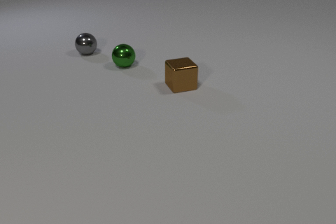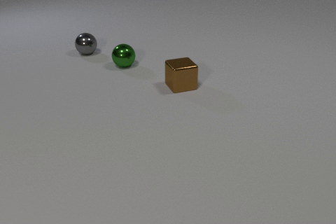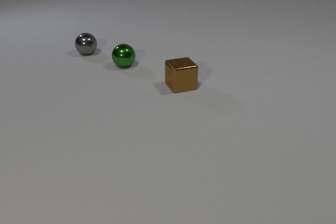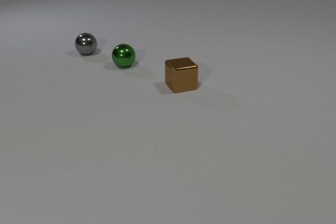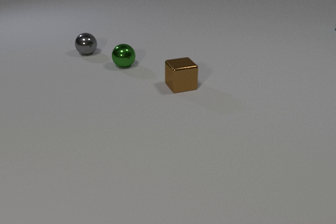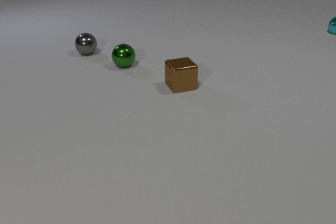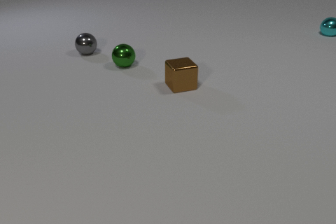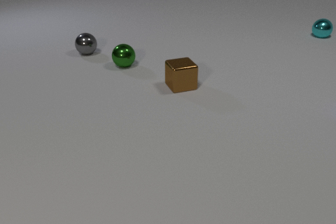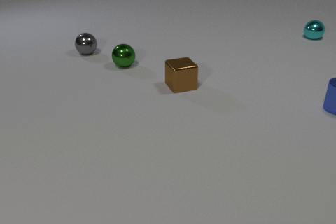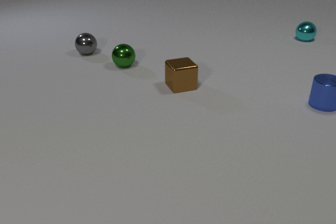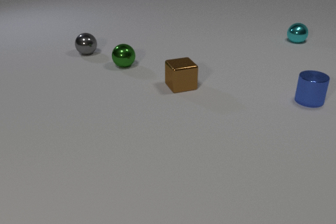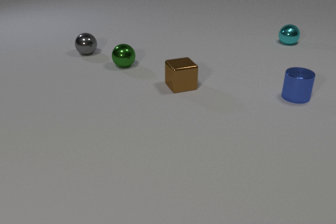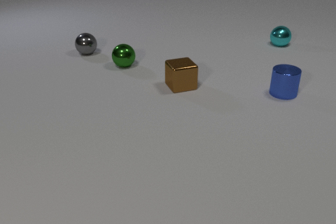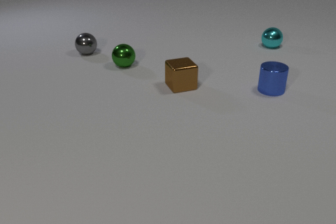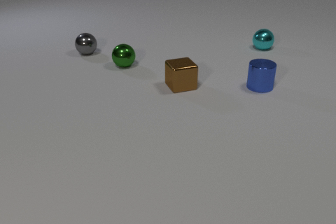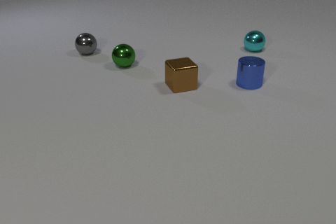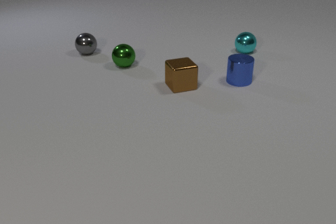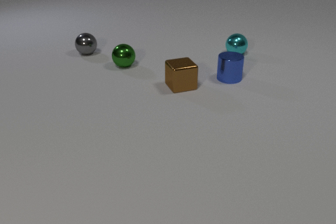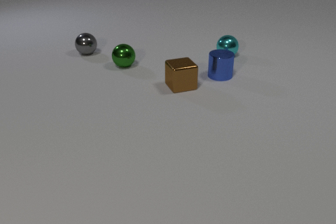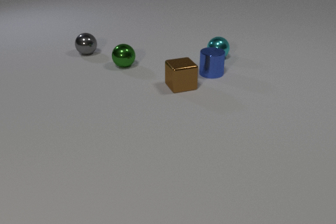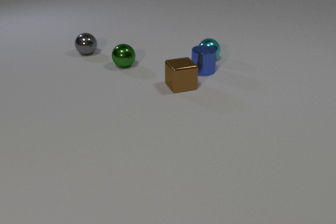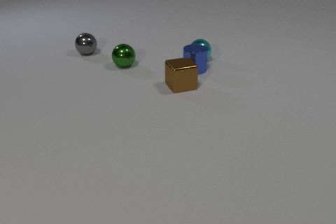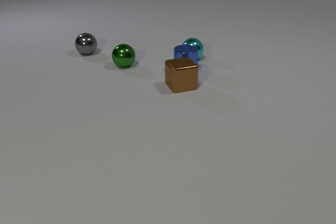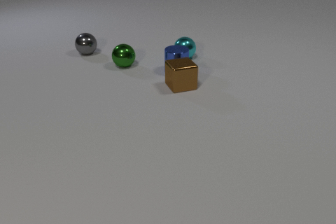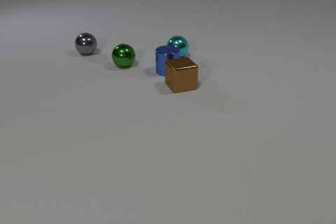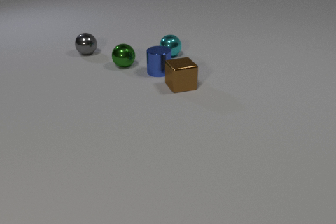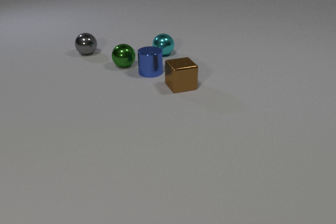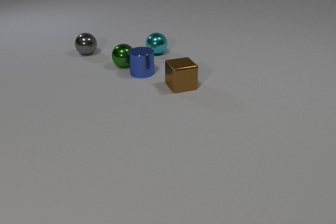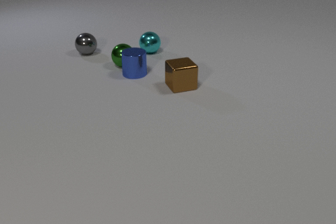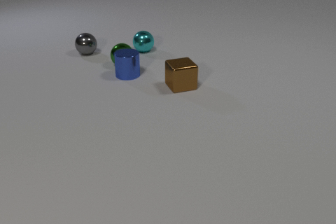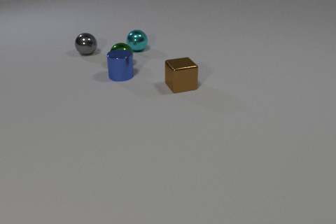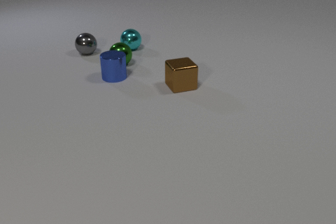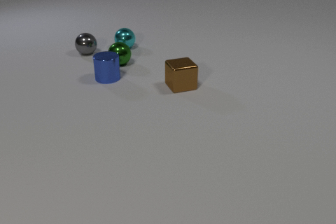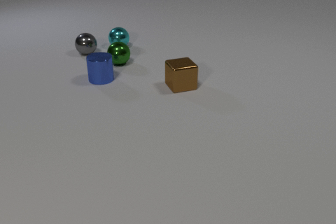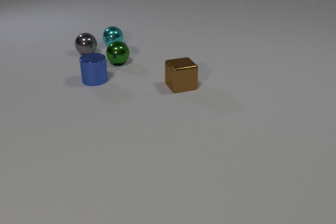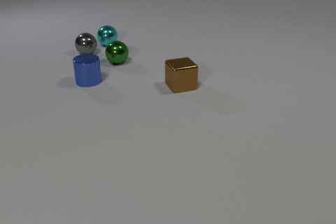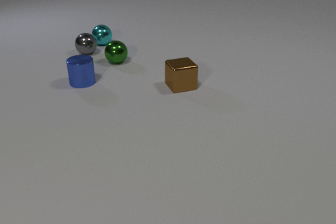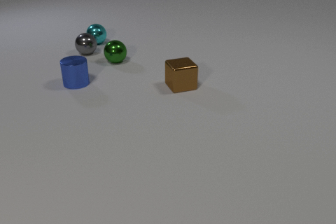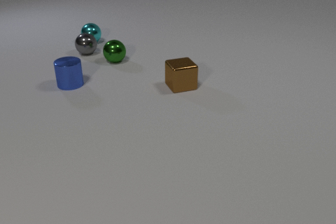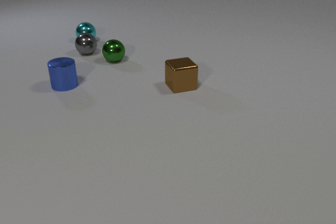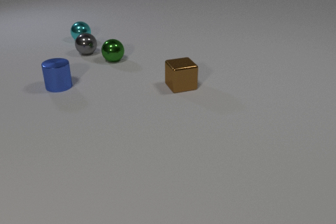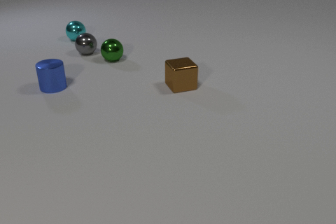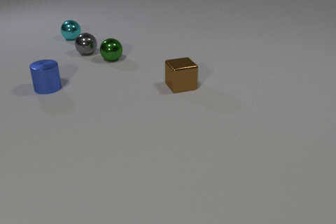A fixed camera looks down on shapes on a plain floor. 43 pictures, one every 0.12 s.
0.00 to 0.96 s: The blue metal cylinder comes in at the right edge, slides to the left. The cyan metal sphere comes in at the right edge, rolls toward the camera and to the left.
0.96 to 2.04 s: The blue metal cylinder slides to the left. The cyan metal sphere rolls to the left and toward the camera.
2.04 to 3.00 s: The blue metal cylinder slides to the left. The cyan metal sphere rolls to the left. The blue metal cylinder and the cyan metal sphere collide.
3.00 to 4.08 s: The blue metal cylinder slides to the left. The cyan metal sphere rolls to the left and away from the camera. The green metal sphere rolls away from the camera and to the left. The blue metal cylinder and the green metal sphere collide.
4.08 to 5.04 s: The blue metal cylinder slides to the left. The cyan metal sphere rolls to the left and away from the camera. The green metal sphere rolls away from the camera and to the left.
What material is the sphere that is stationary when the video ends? metal.
How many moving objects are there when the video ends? 3.
How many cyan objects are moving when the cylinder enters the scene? 1.
